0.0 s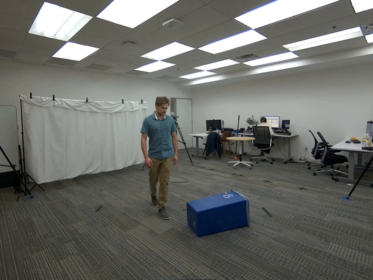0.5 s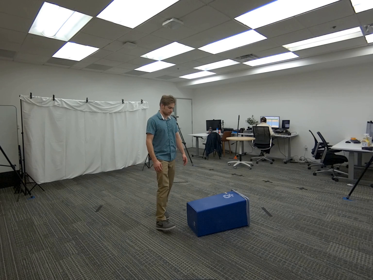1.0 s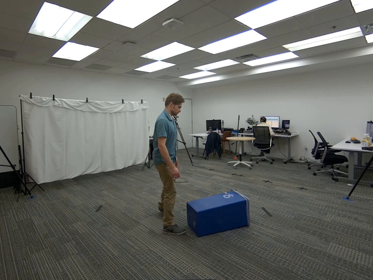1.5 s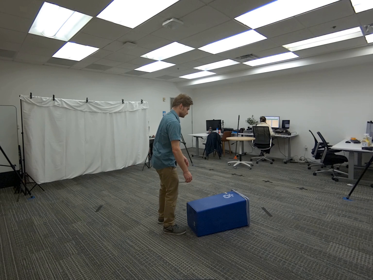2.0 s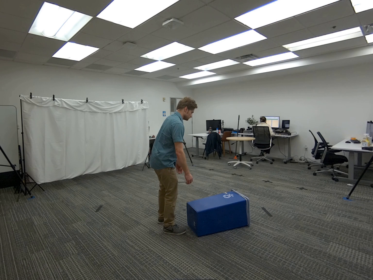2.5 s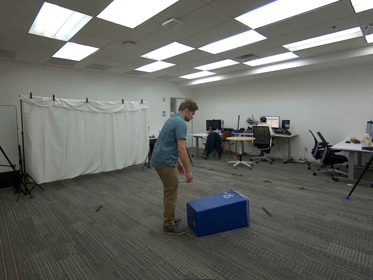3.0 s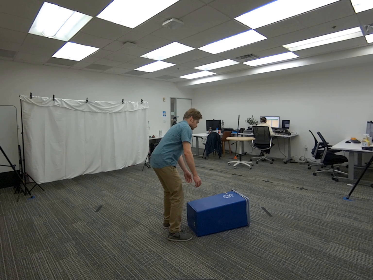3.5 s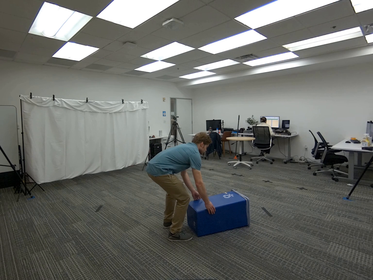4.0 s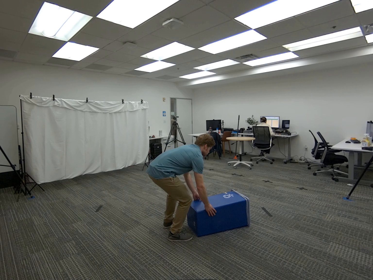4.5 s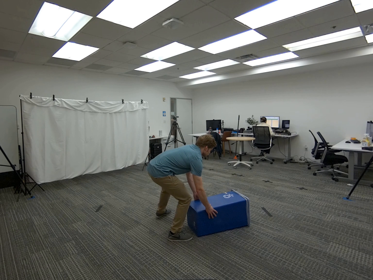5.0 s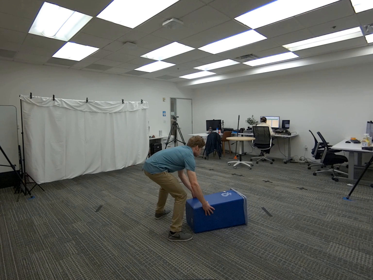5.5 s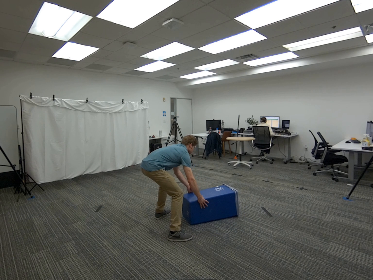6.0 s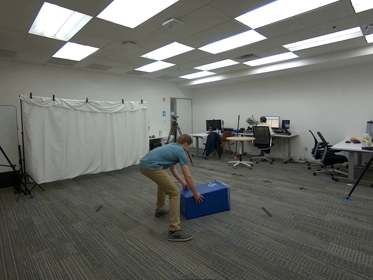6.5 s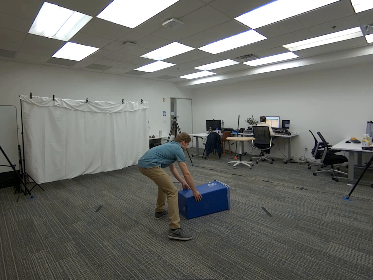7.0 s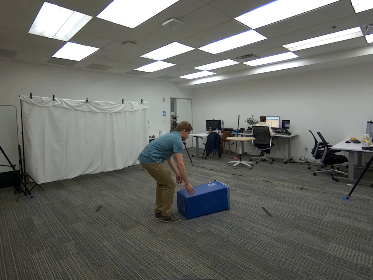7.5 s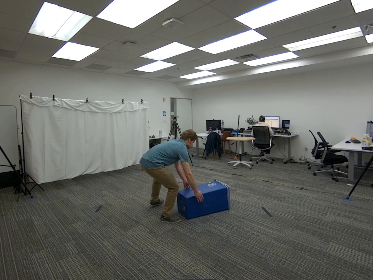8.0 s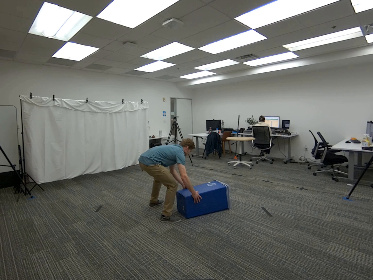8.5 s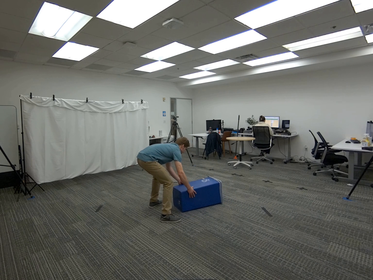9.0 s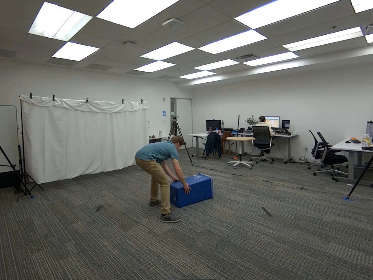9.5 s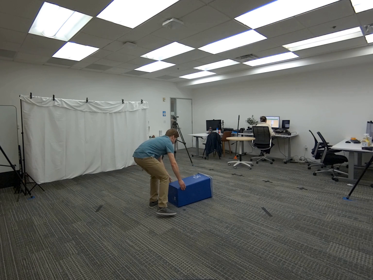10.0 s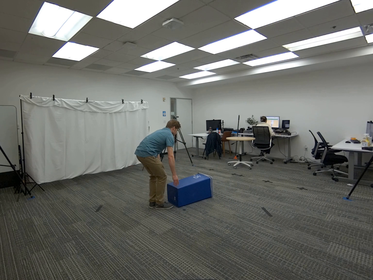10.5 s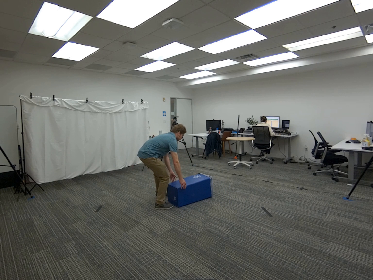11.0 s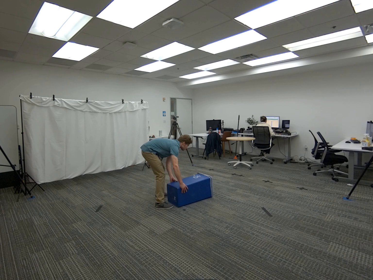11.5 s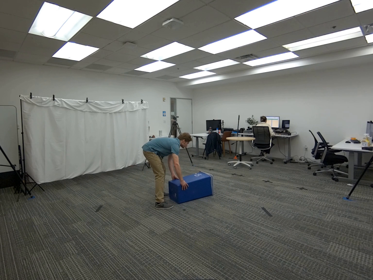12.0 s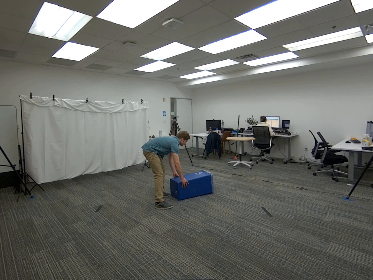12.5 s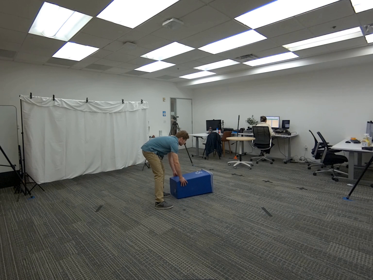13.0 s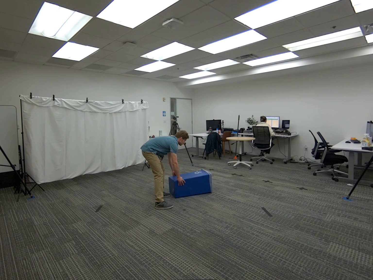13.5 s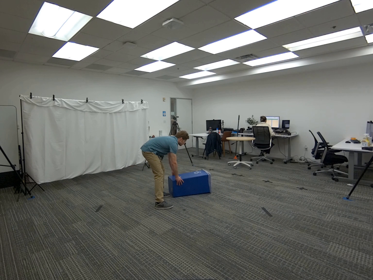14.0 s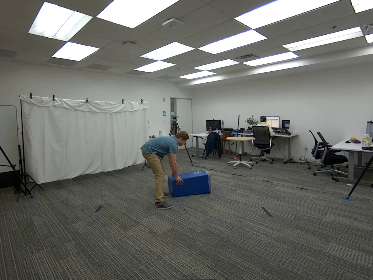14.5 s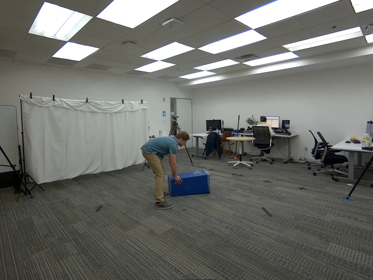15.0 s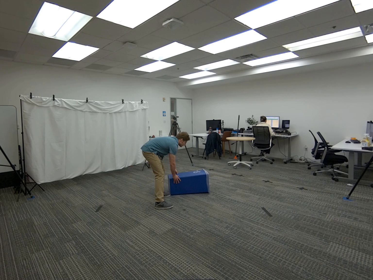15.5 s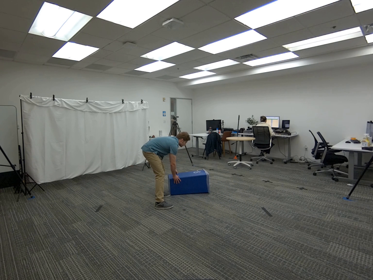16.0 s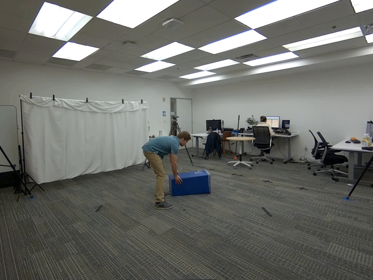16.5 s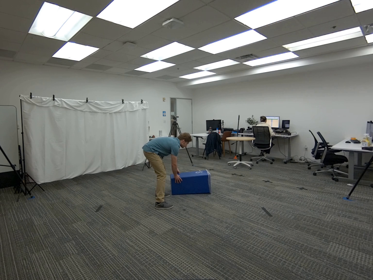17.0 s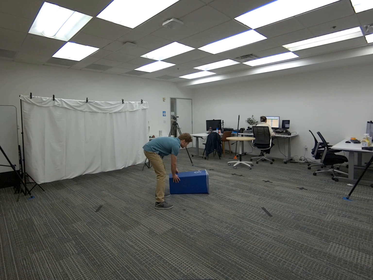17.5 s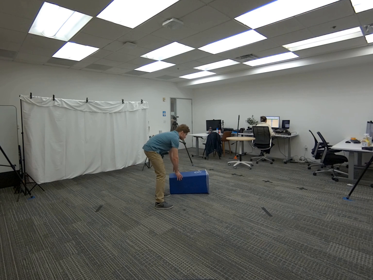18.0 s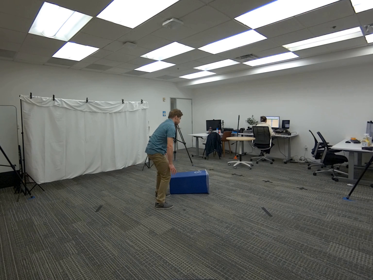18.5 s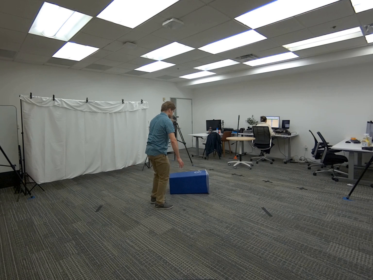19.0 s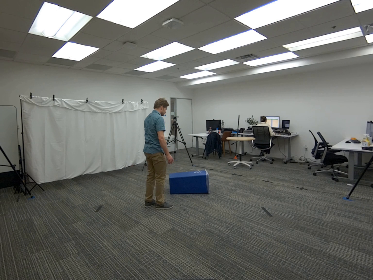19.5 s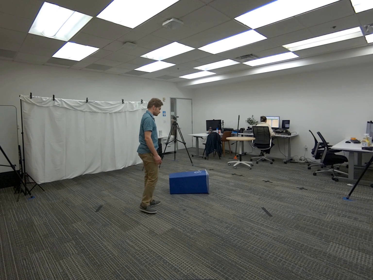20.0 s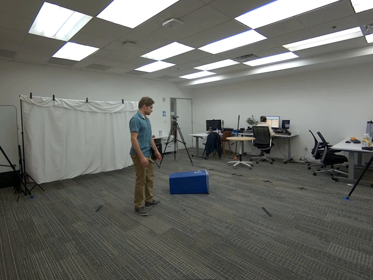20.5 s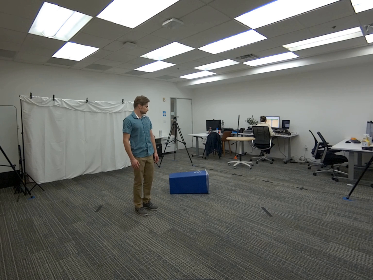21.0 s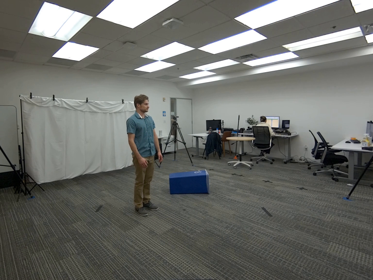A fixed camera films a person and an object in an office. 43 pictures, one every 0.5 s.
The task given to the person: Walk over to the blue trash can and slide the blue trash can side ways.
